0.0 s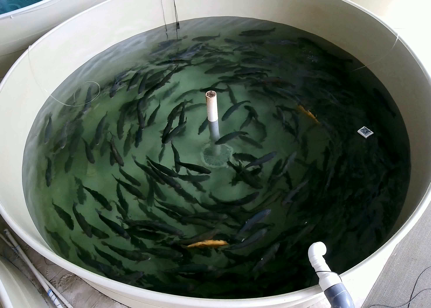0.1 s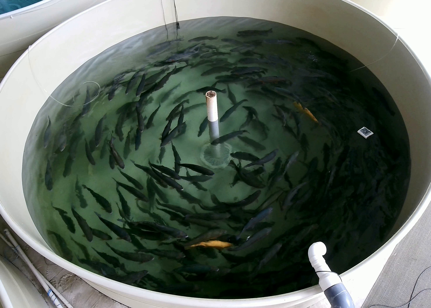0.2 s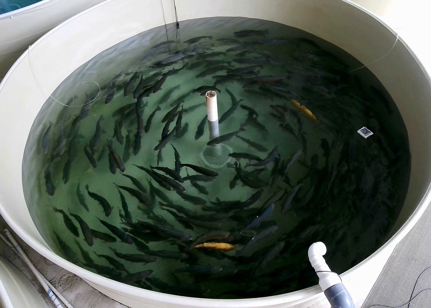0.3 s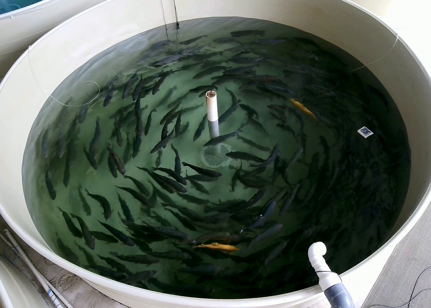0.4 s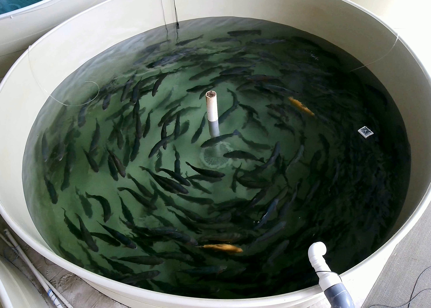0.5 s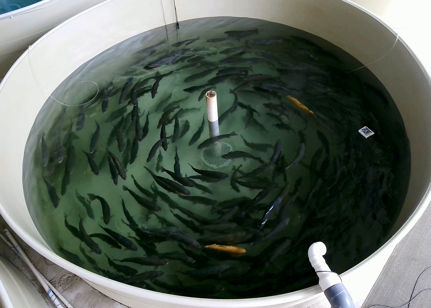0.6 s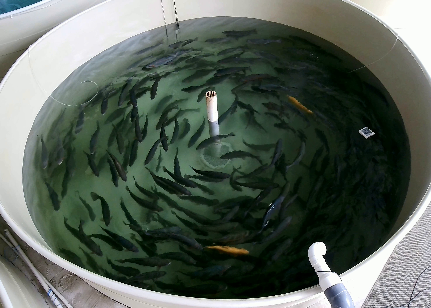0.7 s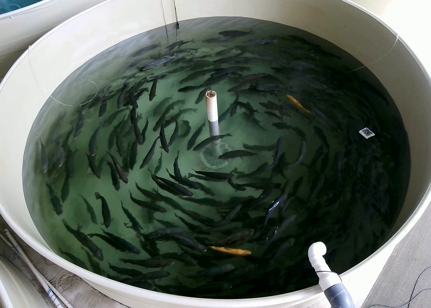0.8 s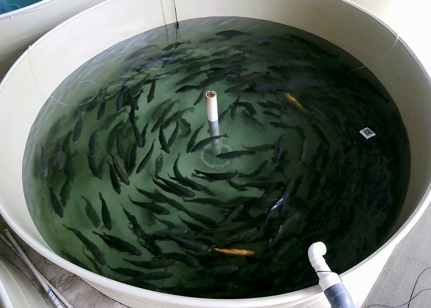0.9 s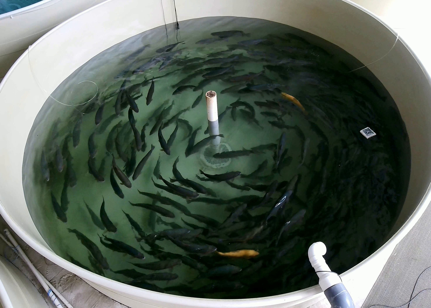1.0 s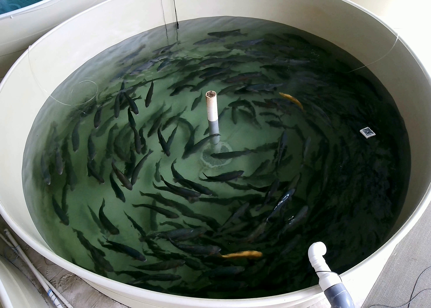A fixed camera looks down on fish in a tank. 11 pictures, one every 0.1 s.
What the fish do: Normal cruising.
